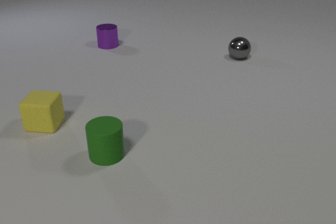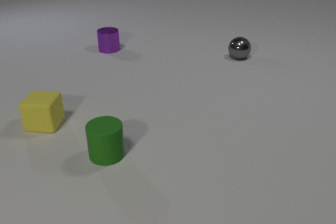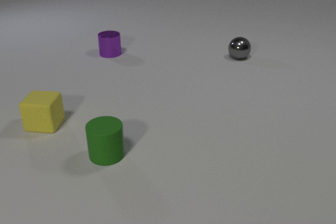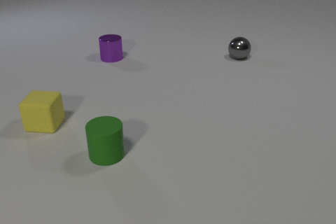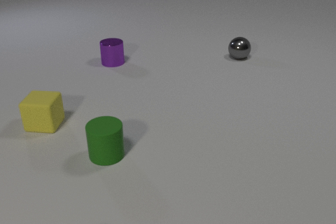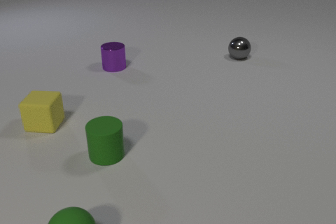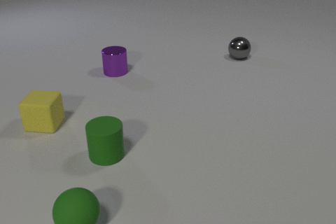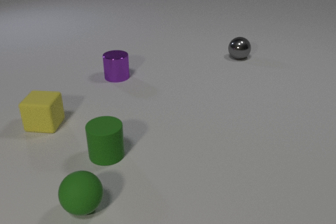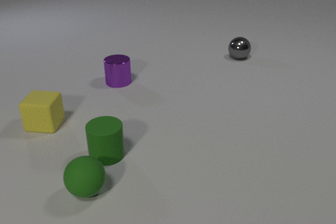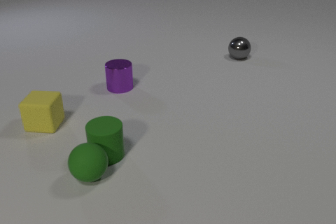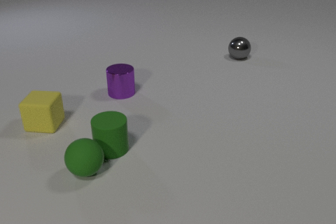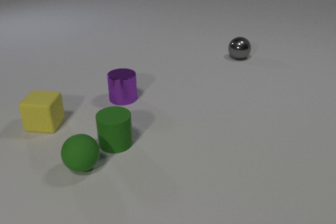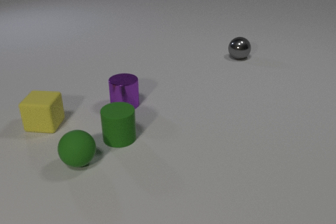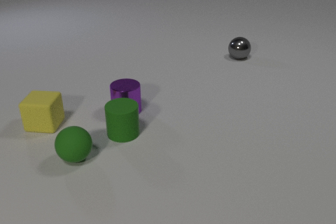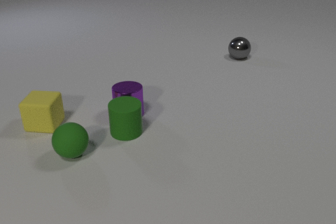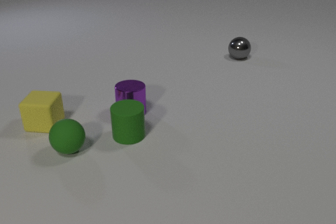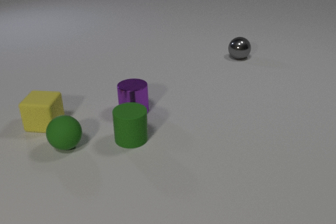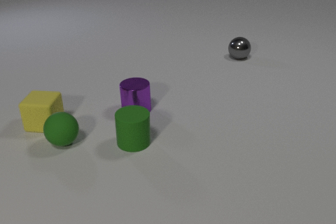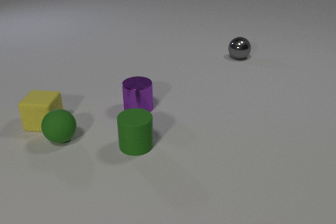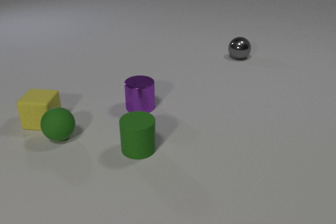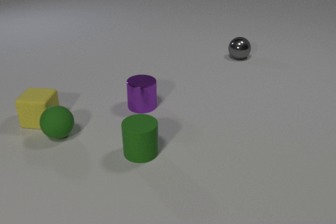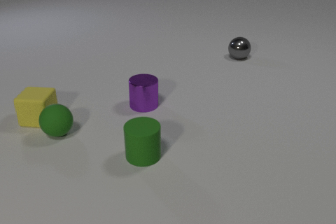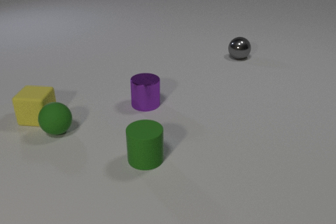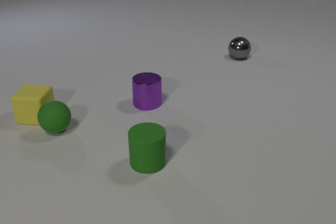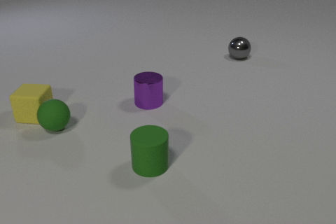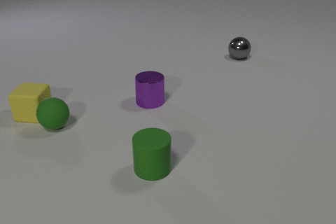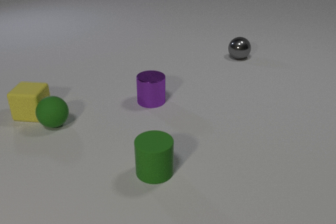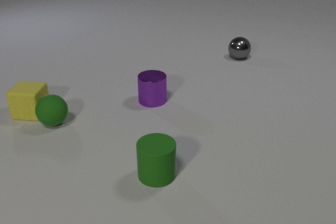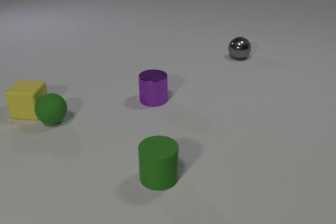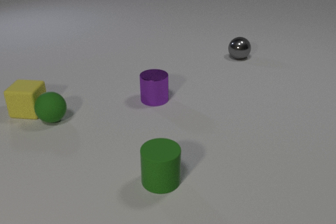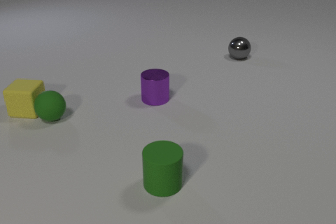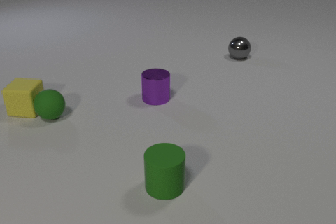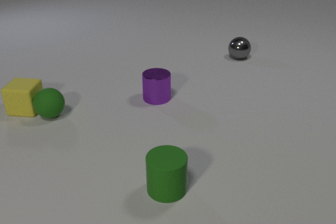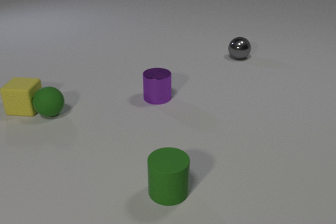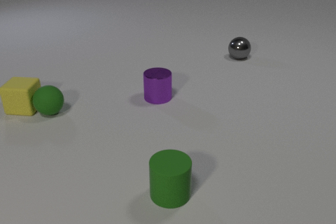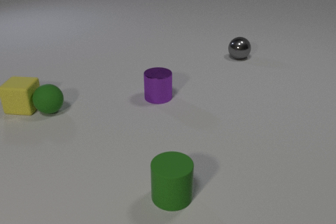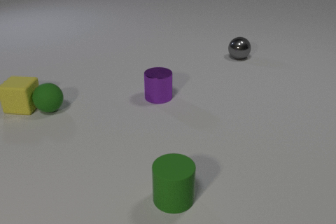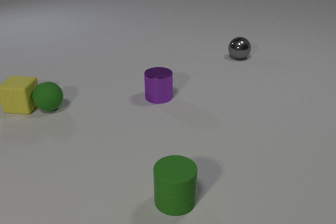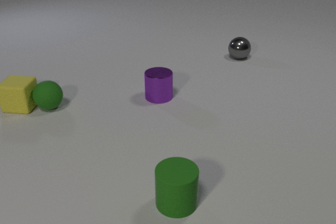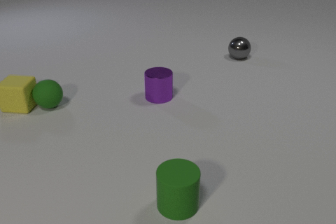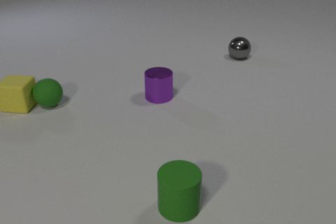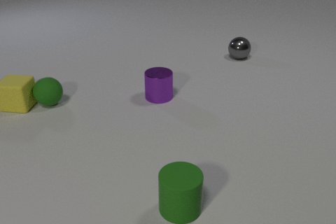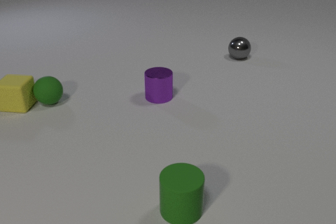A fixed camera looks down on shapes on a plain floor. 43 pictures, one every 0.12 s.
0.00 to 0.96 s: The green rubber sphere comes in at the bottom edge, rolls away from the camera. The purple metal cylinder slides toward the camera.
0.96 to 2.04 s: The green rubber sphere rolls away from the camera. The green rubber cylinder slides to the right and away from the camera. The purple metal cylinder slides toward the camera. The green rubber sphere and the green rubber cylinder collide. The green rubber cylinder and the purple metal cylinder collide.
2.04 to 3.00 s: The green rubber sphere rolls away from the camera. The green rubber cylinder slides toward the camera and to the right. The yellow rubber cube slides away from the camera and to the left. The purple metal cylinder slides away from the camera and to the right. The green rubber sphere and the yellow rubber cube collide.
3.00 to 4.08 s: The green rubber sphere rolls away from the camera. The green rubber cylinder slides toward the camera and to the right. The yellow rubber cube slides away from the camera and to the left. The purple metal cylinder slides away from the camera and to the right.
4.08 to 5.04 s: The green rubber sphere rolls away from the camera. The green rubber cylinder slides toward the camera and to the right. The yellow rubber cube slides away from the camera.
How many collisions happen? 3.
What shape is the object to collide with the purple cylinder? cylinder.
What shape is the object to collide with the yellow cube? sphere.
